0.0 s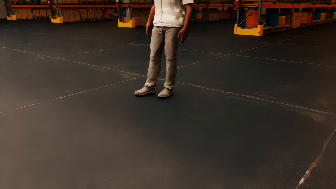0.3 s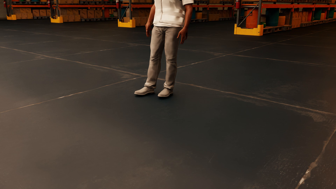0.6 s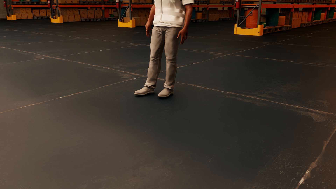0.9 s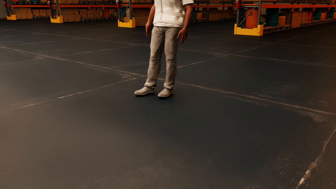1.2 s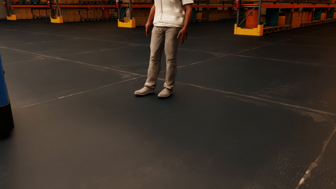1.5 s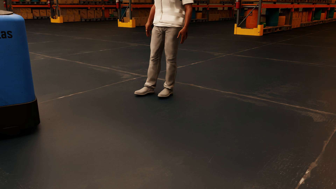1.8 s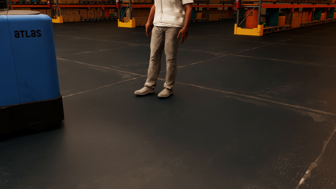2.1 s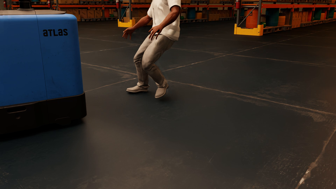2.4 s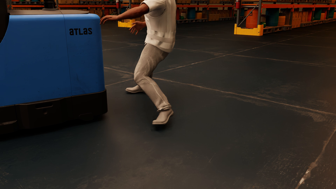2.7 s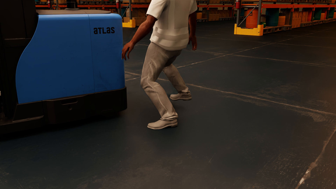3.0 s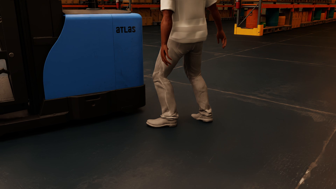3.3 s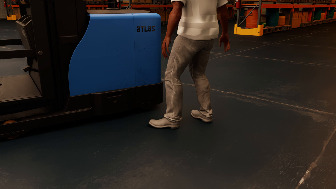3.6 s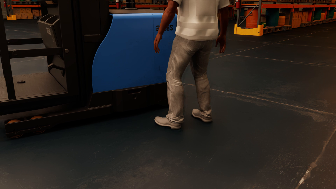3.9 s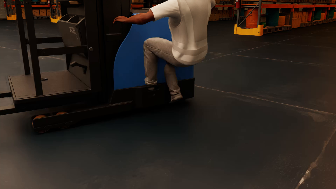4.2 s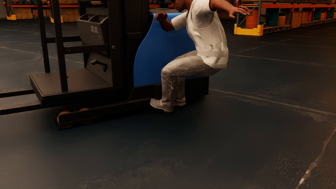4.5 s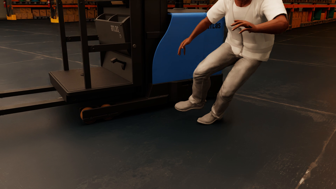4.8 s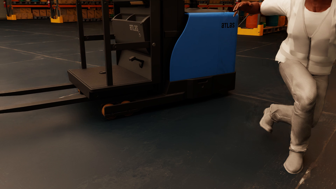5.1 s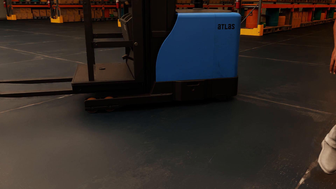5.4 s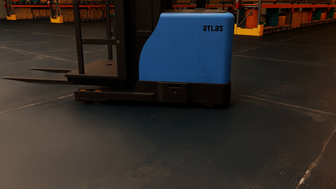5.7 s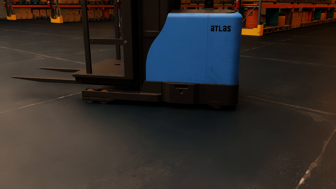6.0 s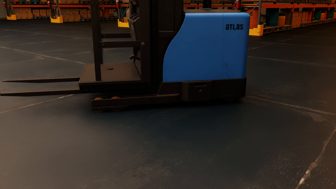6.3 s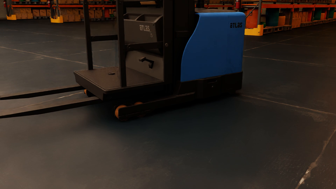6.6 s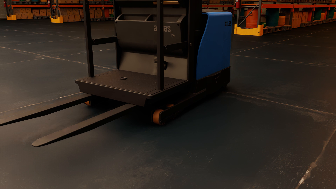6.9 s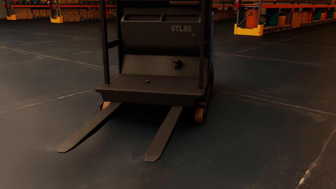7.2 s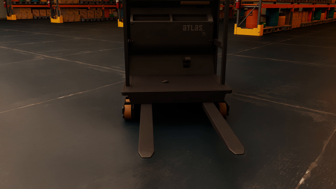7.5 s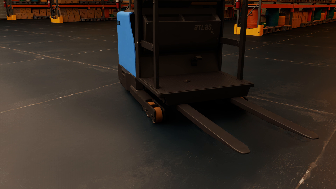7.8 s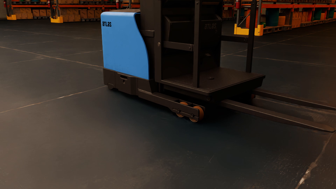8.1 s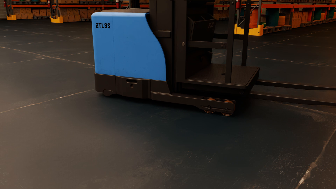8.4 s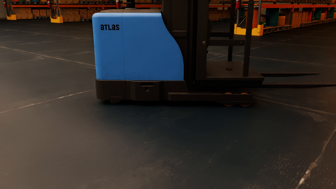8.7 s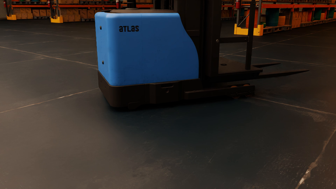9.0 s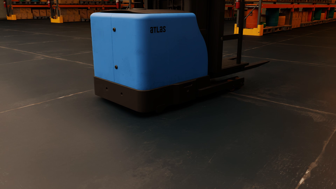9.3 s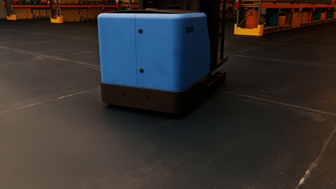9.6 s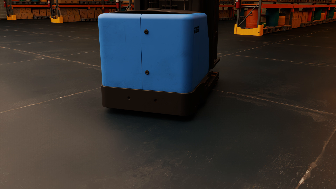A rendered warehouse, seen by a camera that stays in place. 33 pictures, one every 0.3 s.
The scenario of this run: Near miss between a forklift and a person.
